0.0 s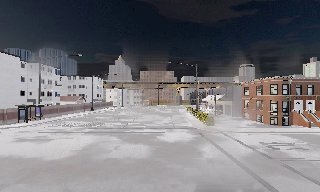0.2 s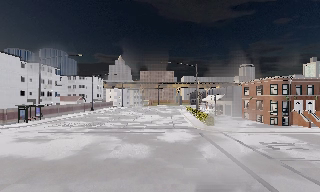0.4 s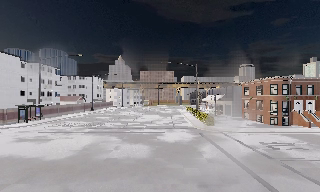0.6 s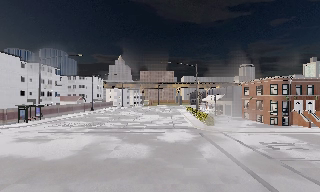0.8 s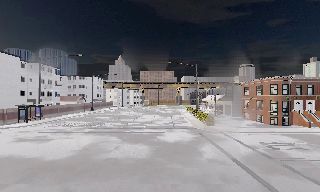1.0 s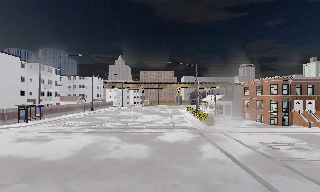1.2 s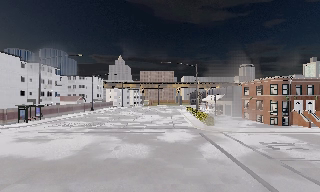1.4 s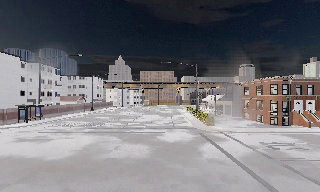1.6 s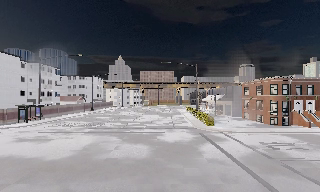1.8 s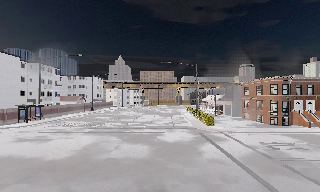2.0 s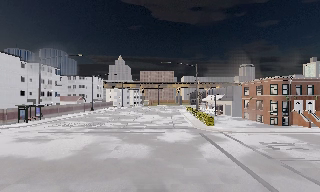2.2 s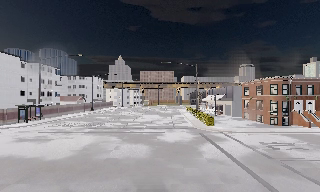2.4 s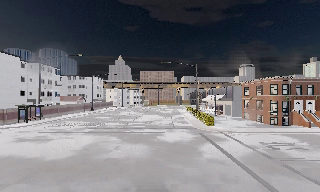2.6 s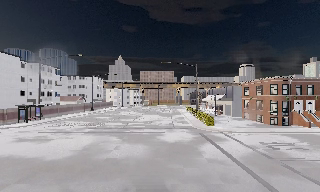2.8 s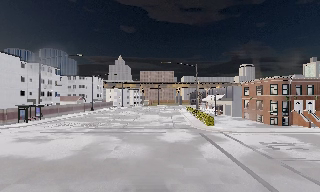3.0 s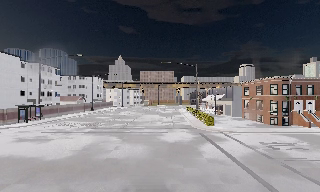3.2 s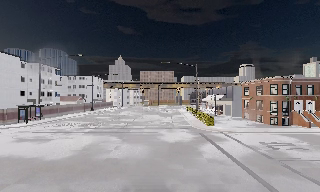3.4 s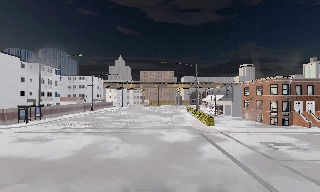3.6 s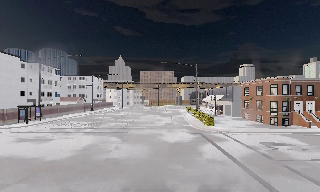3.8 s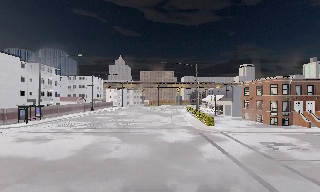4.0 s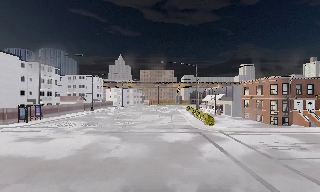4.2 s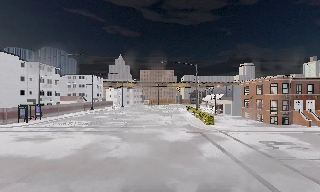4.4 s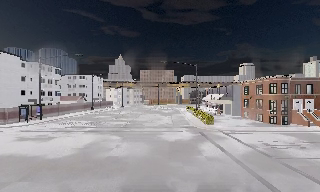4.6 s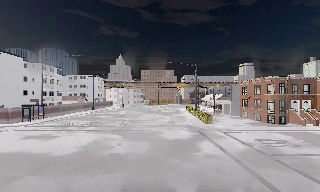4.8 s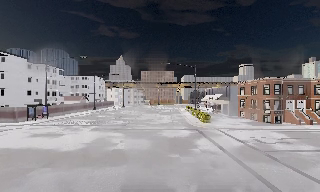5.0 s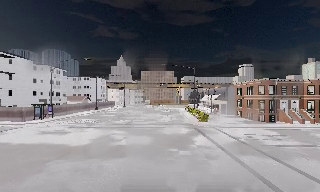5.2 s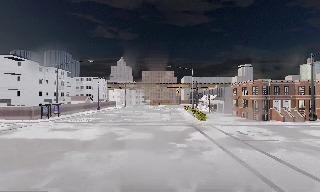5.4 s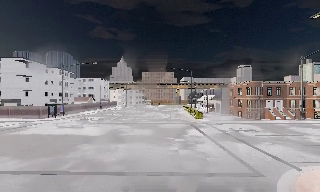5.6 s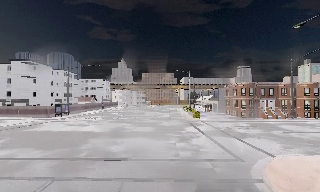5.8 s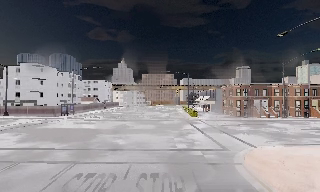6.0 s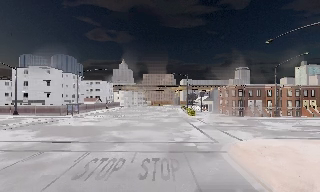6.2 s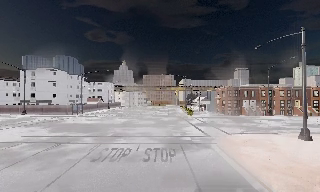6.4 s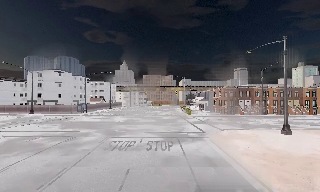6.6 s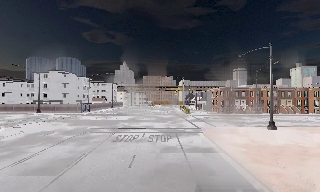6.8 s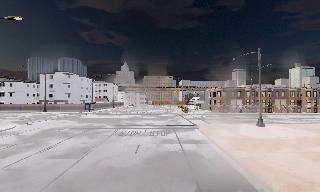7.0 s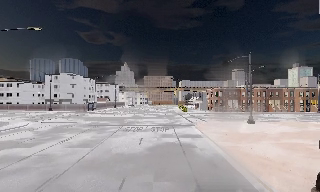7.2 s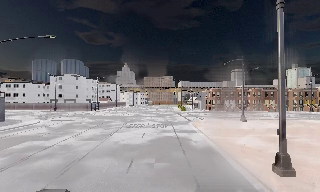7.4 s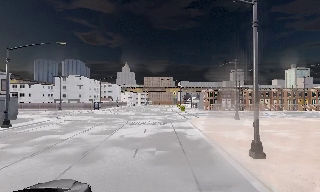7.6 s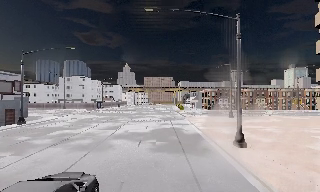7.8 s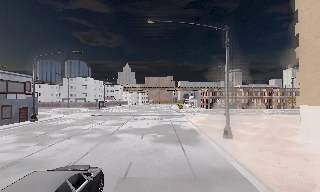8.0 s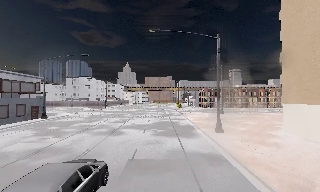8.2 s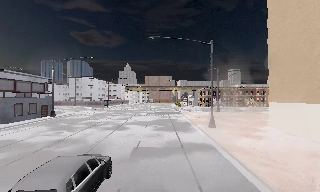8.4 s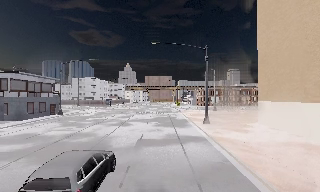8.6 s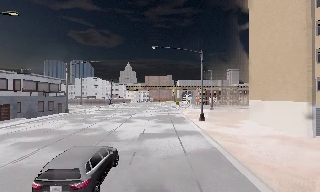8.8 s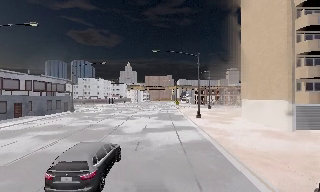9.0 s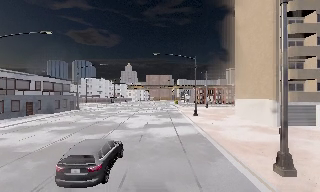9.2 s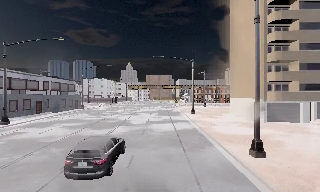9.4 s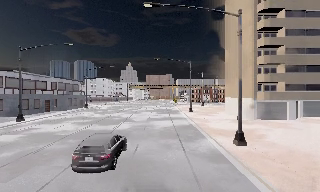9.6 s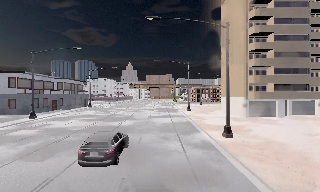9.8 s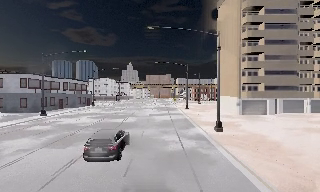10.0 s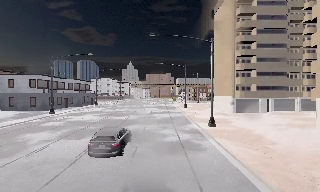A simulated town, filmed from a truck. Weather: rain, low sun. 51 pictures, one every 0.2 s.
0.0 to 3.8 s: The camera keeps its place and its aim.
3.8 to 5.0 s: The camera travels backward, about 3 m, so what stands in front gets smaller. It gains speed.
5.0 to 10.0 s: The camera travels backward, about 55 m, so what stands in front gets smaller.
The film runs backward here.
